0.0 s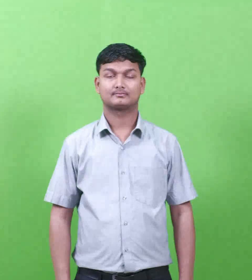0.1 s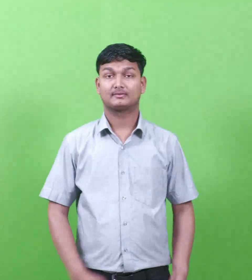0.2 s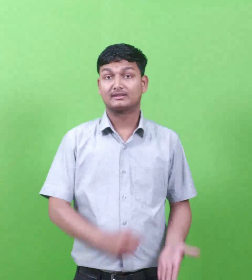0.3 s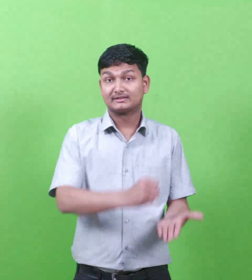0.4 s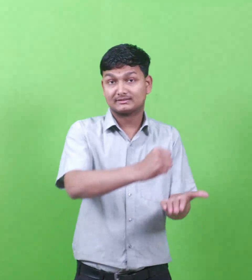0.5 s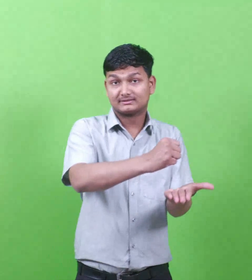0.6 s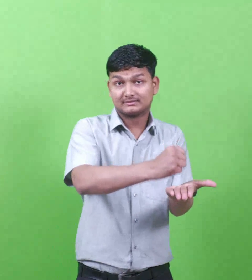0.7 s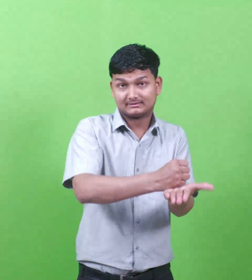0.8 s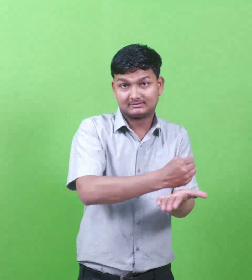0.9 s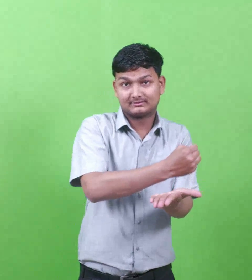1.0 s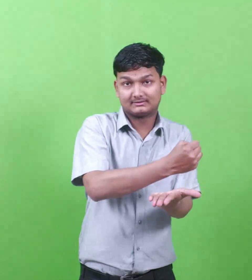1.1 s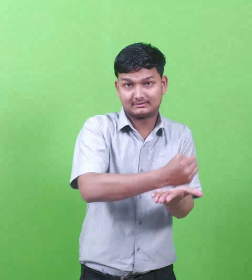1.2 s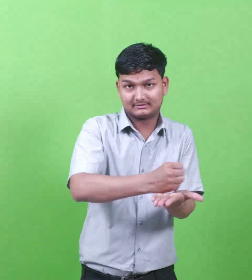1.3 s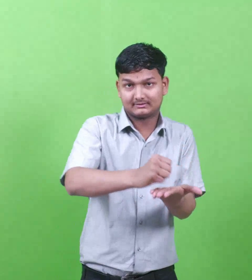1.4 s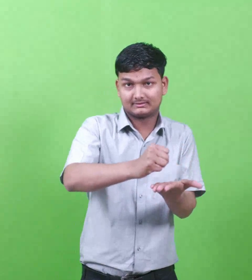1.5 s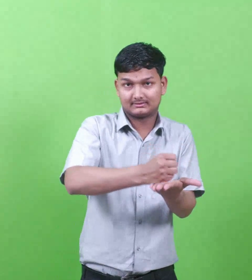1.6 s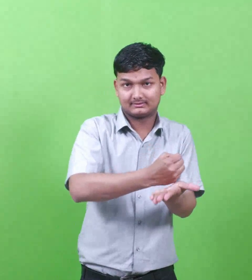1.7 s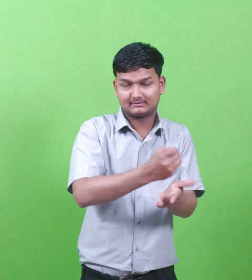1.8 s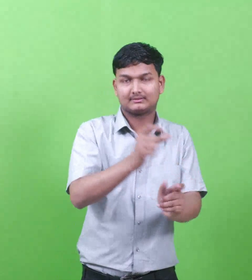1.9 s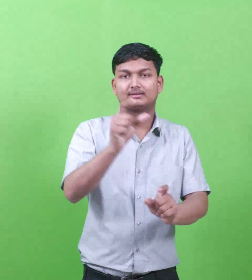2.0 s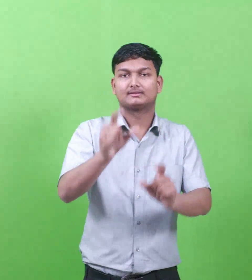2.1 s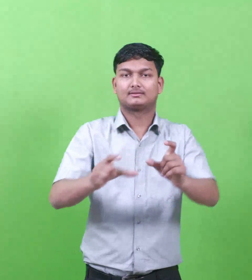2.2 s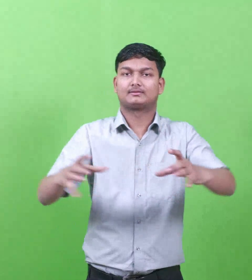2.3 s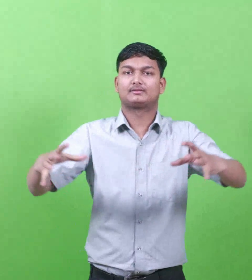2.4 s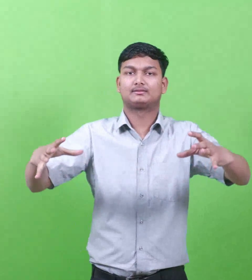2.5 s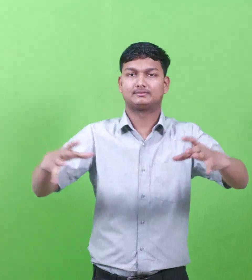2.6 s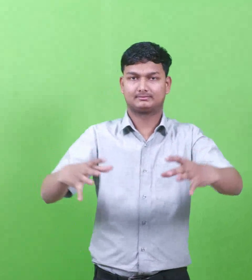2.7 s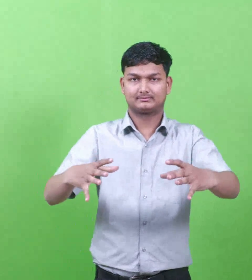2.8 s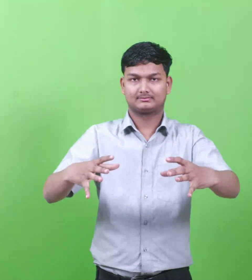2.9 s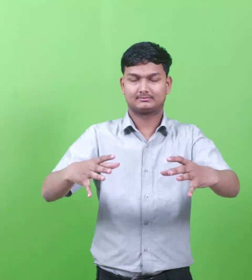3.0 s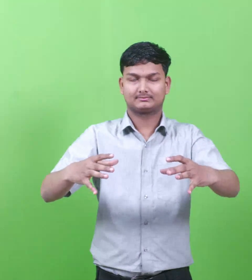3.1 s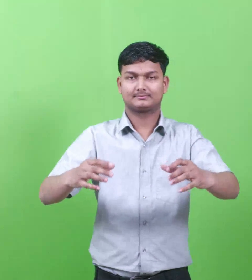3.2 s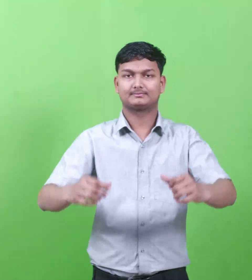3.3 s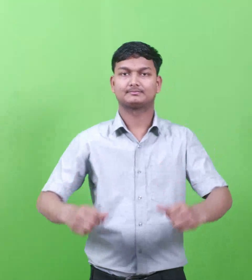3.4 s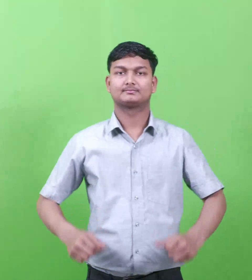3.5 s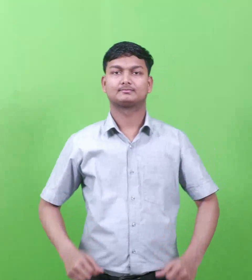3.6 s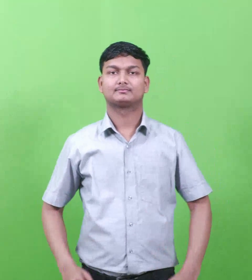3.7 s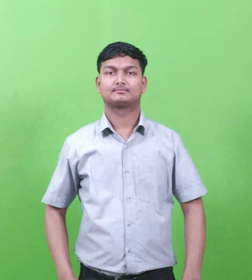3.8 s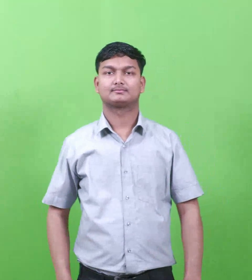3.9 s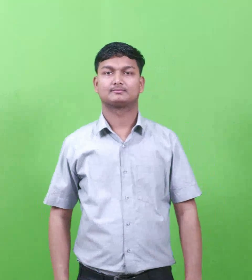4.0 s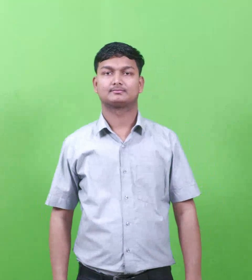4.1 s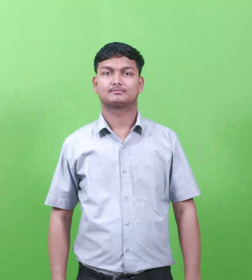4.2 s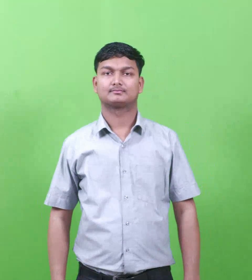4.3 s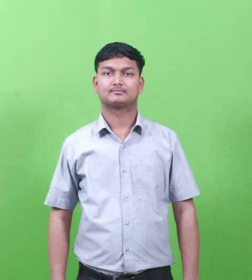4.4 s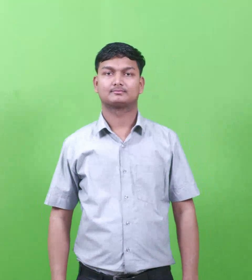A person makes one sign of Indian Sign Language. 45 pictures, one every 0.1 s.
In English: perizzites
